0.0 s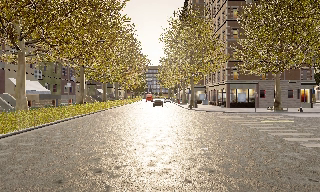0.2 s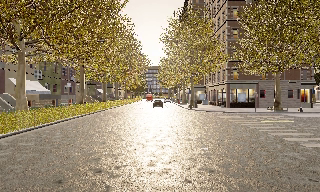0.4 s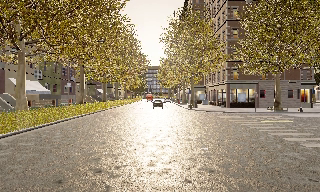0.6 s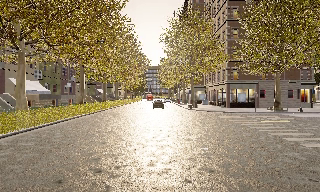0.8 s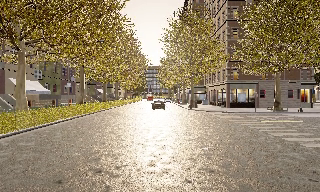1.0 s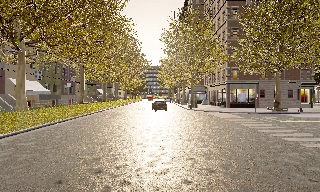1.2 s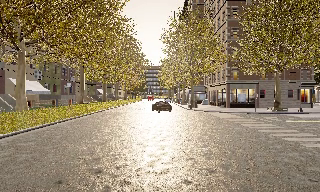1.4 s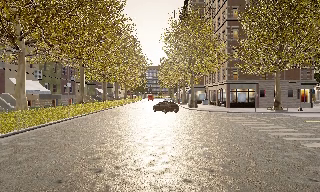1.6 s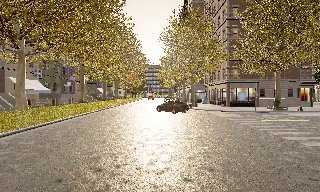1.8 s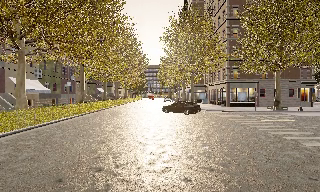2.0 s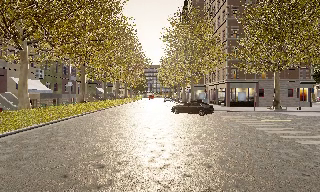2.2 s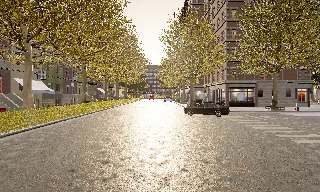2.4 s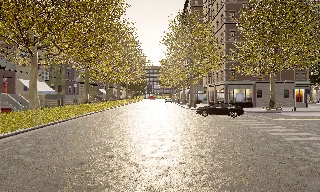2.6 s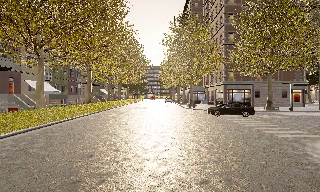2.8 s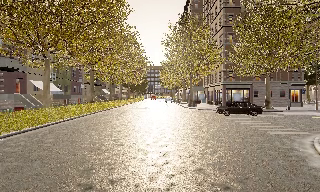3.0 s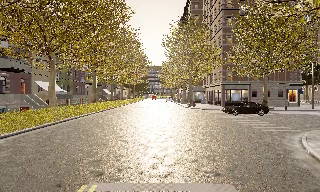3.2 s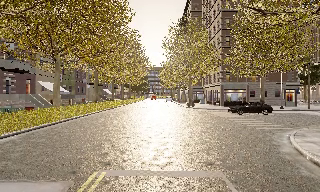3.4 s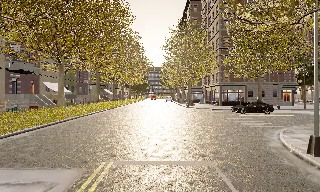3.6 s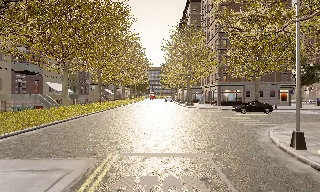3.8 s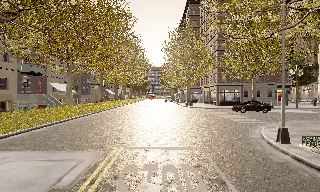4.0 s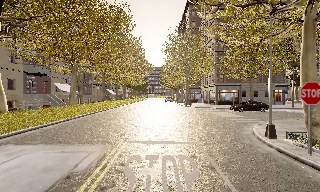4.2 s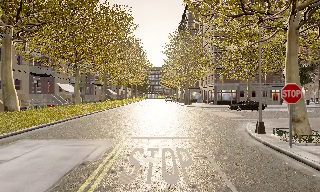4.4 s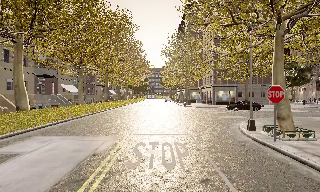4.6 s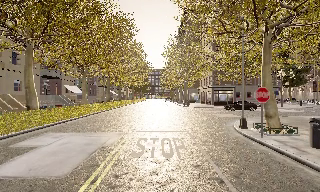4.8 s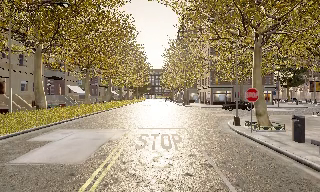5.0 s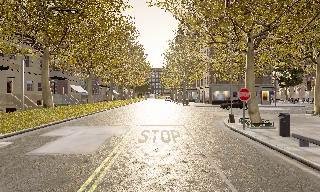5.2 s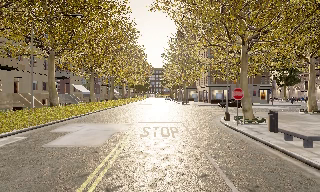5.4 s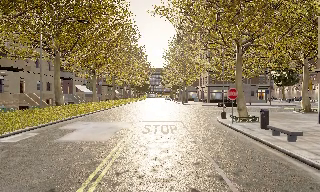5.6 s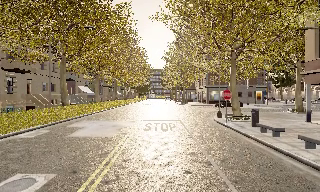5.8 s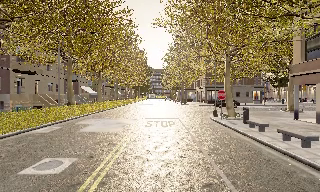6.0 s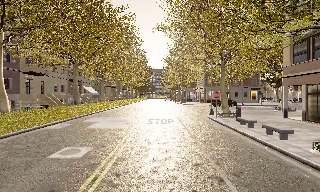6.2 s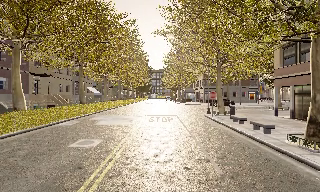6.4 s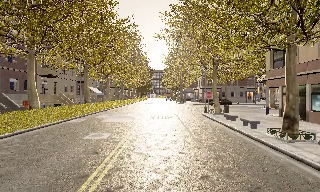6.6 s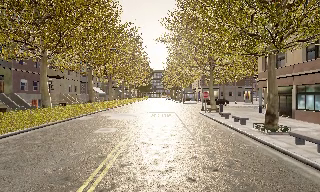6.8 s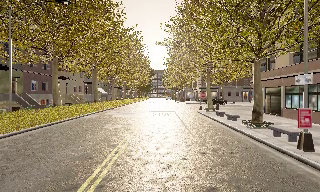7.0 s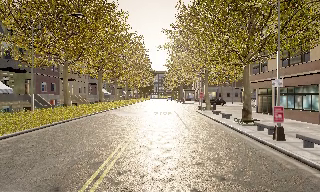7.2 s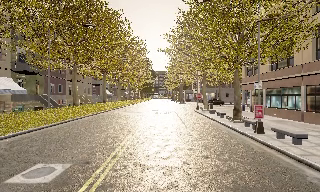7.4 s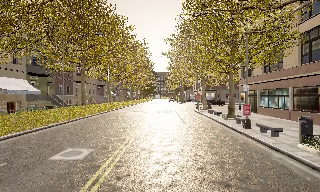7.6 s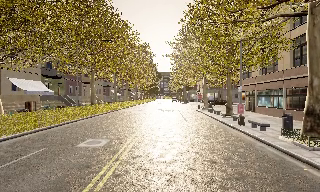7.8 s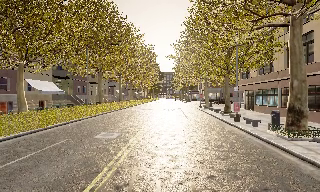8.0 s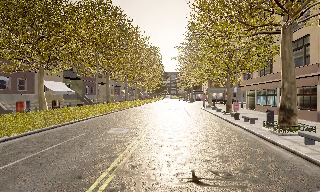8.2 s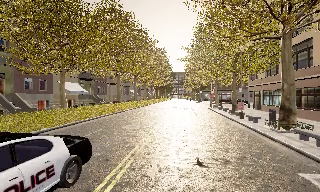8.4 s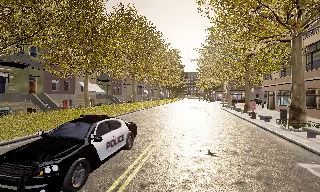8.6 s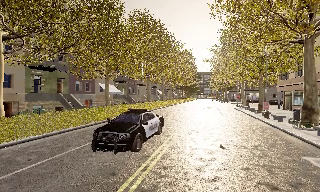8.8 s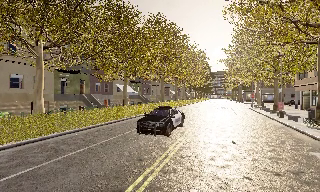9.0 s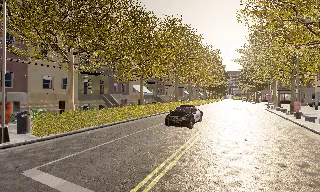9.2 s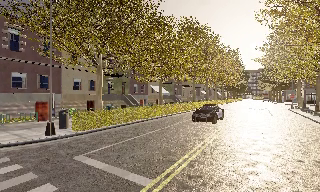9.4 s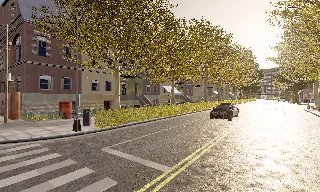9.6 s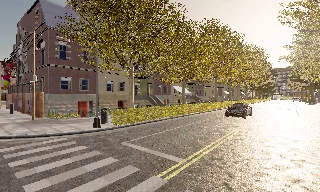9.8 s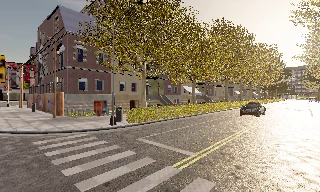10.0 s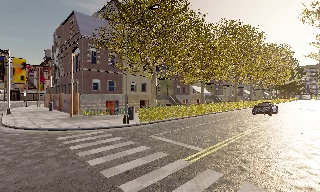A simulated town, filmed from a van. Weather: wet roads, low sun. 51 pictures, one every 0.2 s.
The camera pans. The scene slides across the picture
to the right.
The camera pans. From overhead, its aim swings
counterclockwise.
0.0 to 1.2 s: The camera keeps its place and its aim.
1.2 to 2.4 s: The camera travels backward, about 1 m, so what stands in front gets smaller. It gains speed.
2.4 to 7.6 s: The camera travels backward, about 25 m, so what stands in front gets smaller. It gains speed.
7.6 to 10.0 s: The camera pans to its left, which is counterclockwise from overhead, by about 40 degrees. It travels backward, about 11 m. It loses speed.
The film runs backward here.
